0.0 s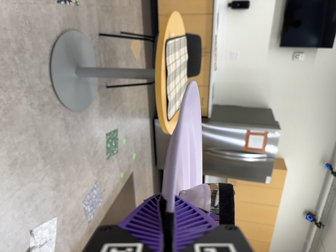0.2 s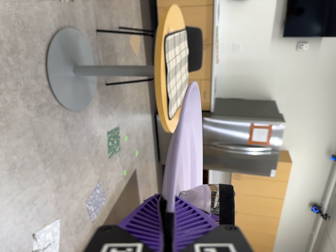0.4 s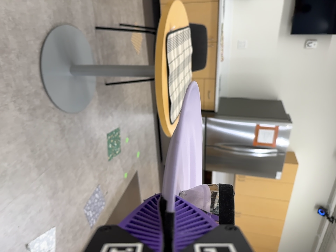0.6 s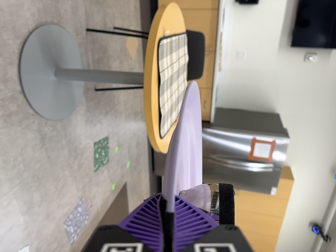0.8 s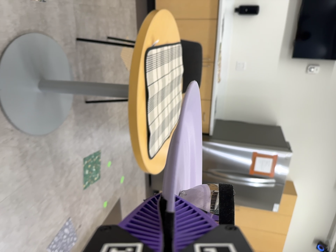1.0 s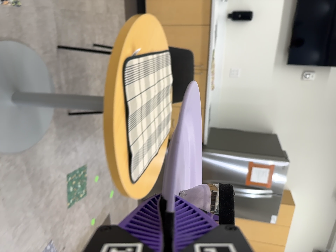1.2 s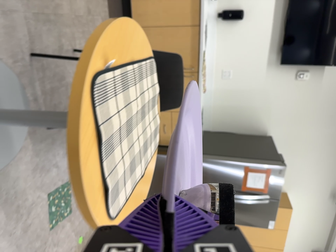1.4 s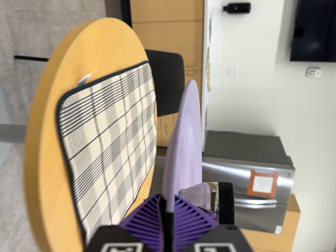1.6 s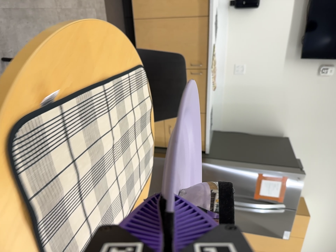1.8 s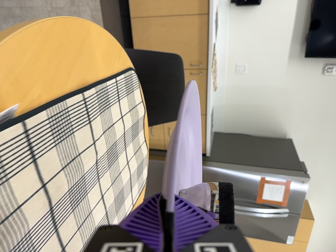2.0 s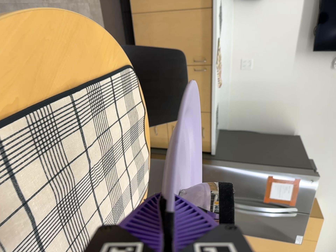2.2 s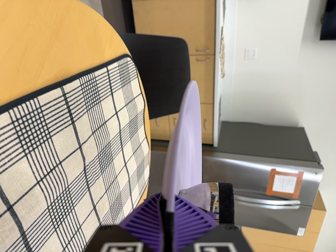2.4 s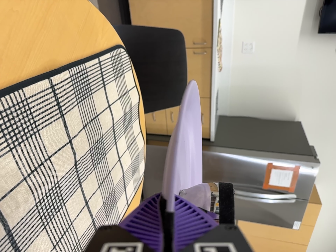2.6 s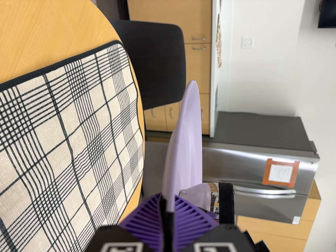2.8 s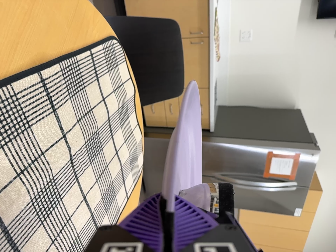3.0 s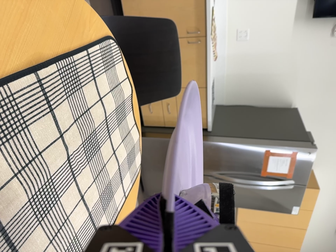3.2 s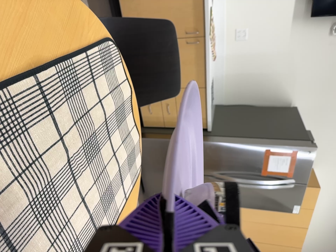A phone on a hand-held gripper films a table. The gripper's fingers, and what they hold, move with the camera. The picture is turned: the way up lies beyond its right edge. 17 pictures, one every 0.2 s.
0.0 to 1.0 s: The camera travels forward, about 60 cm, so what stands in front looms larger.
1.0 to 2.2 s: The camera travels forward and toward the top of its view, about 60 cm, so what stands in front looms larger.
2.2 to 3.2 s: The camera shifts only a little, or ends up much as it began.
The film runs forward here.
